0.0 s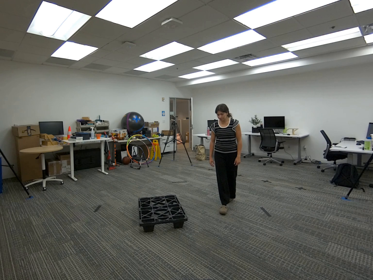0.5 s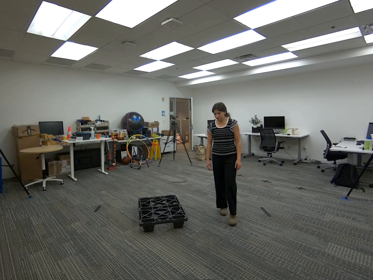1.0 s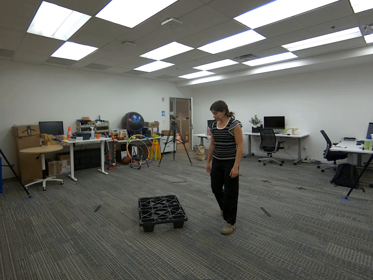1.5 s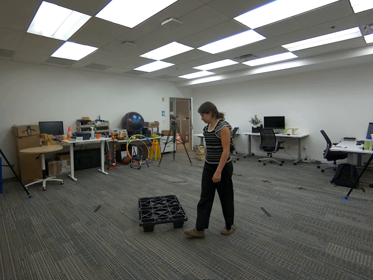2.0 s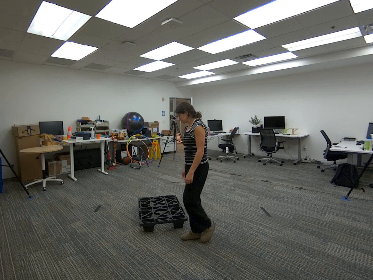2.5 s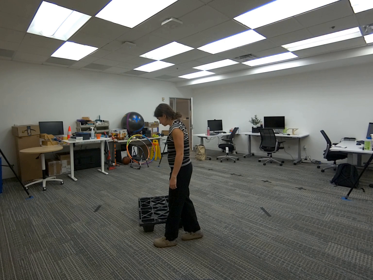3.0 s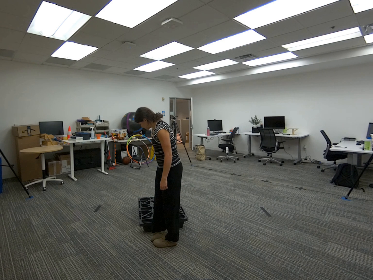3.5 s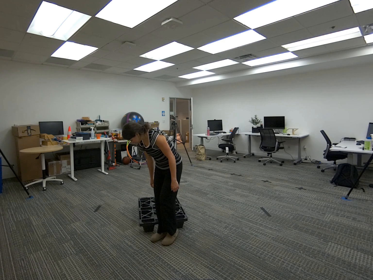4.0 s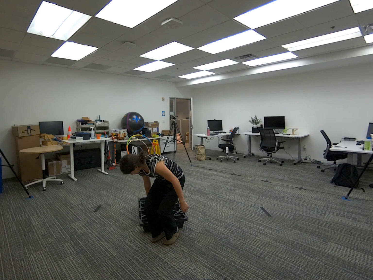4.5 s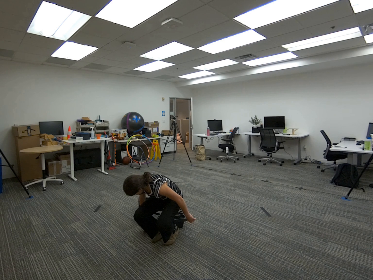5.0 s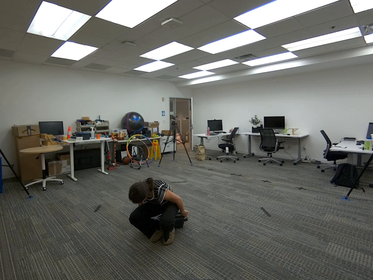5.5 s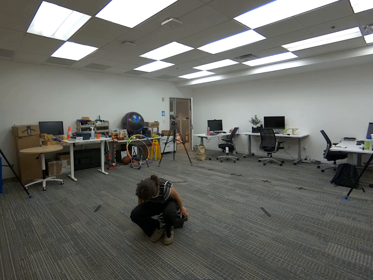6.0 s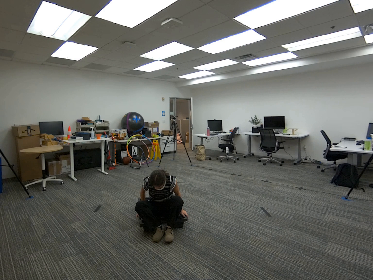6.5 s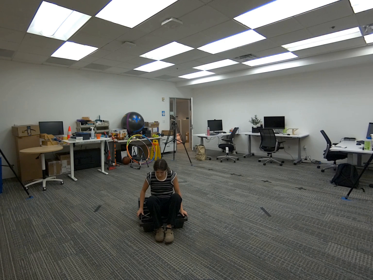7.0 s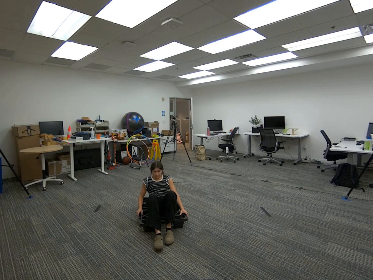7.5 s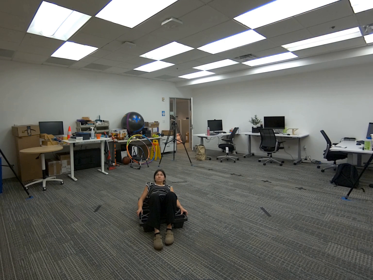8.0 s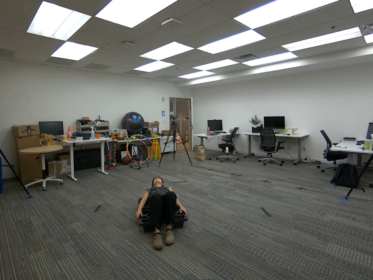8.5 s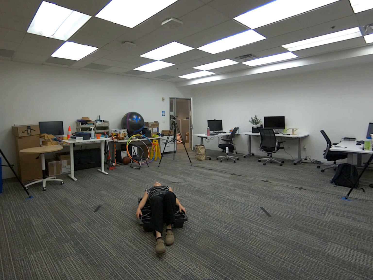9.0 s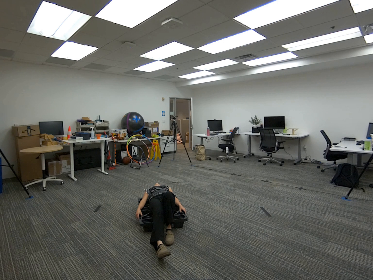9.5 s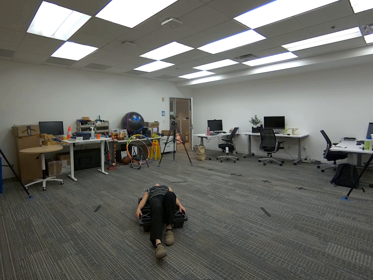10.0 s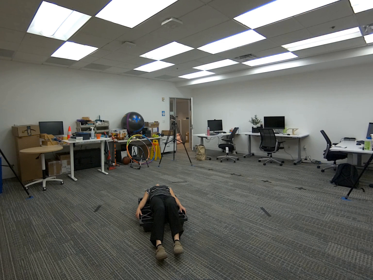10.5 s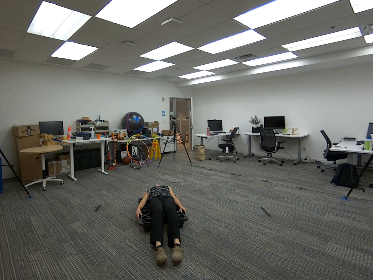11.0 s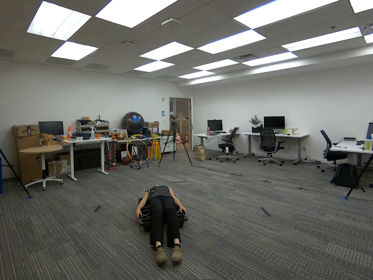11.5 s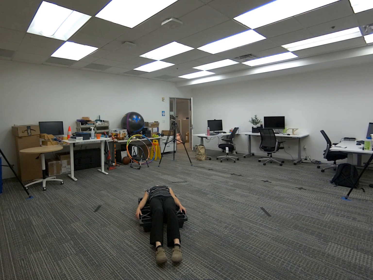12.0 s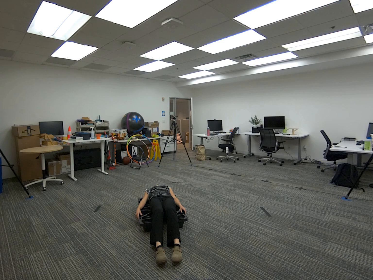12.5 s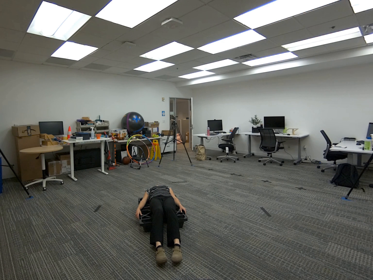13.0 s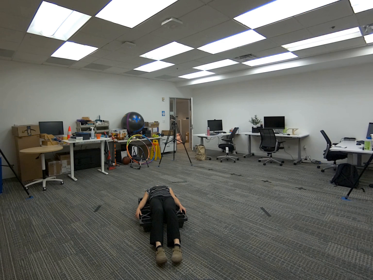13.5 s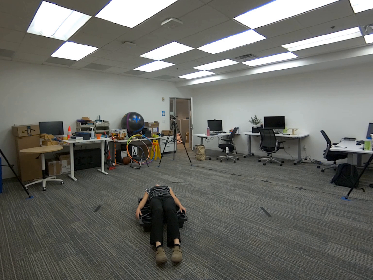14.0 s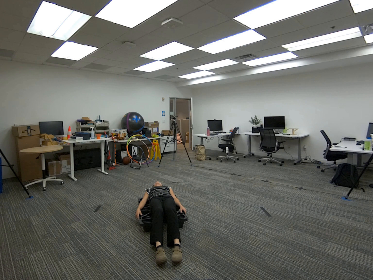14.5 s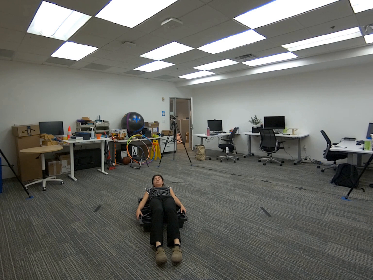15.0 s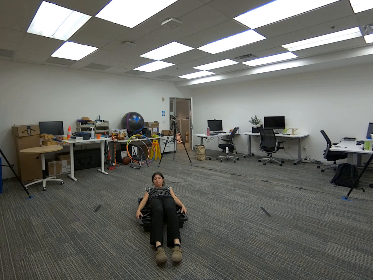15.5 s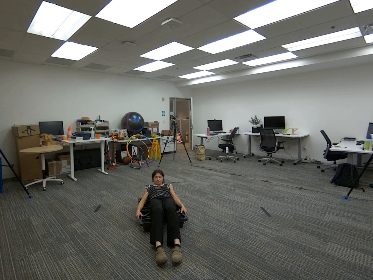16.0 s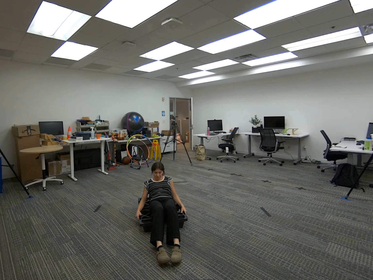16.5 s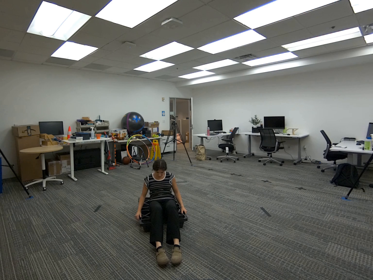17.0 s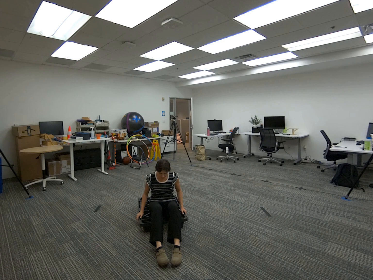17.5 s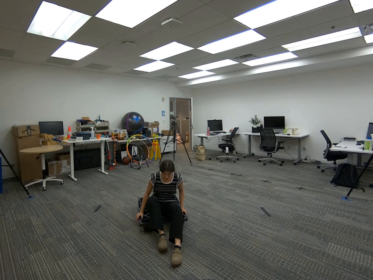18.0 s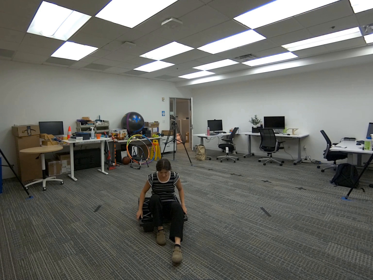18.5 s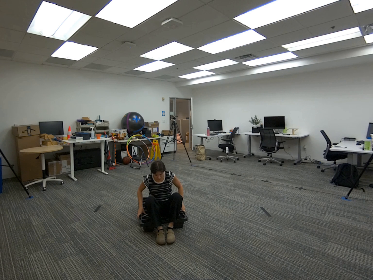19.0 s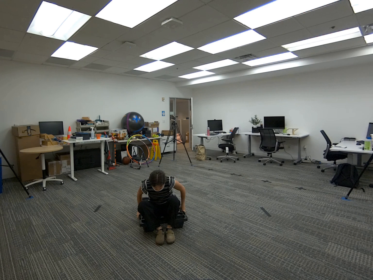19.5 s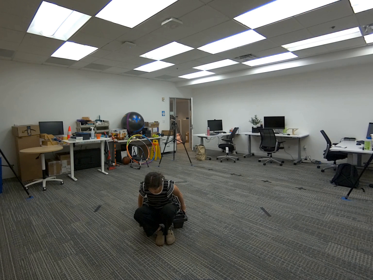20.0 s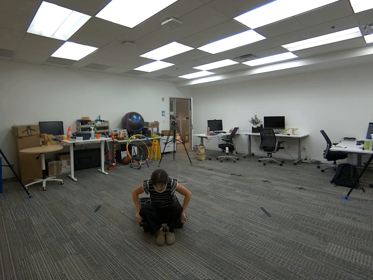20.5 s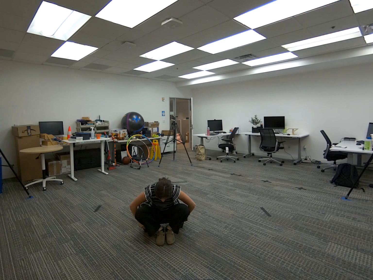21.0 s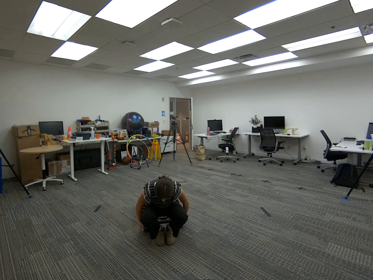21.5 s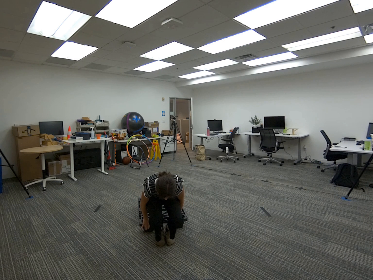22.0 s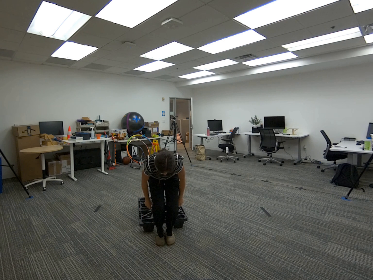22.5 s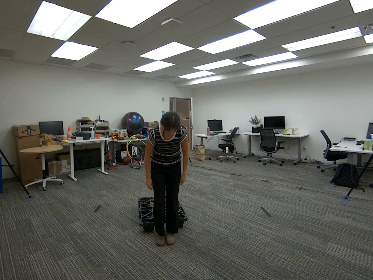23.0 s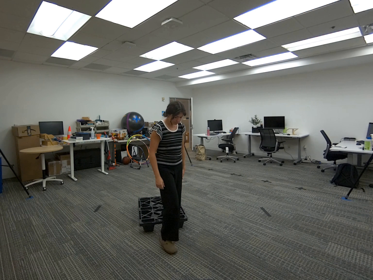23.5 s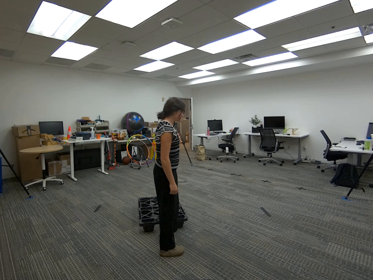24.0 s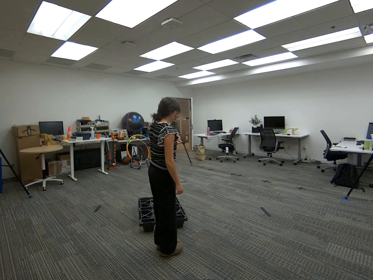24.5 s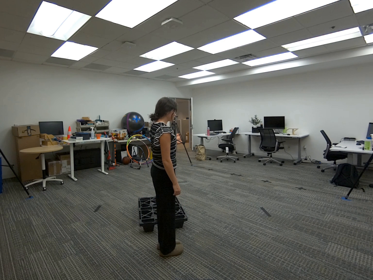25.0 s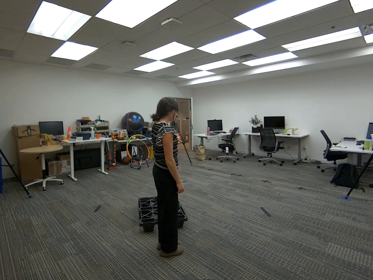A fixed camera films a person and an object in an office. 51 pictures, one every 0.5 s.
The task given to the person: Walk over to the platform on the ground and lay on the platform. Stand up when done.
